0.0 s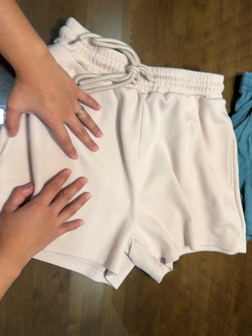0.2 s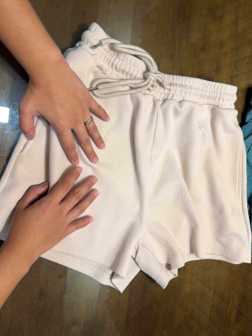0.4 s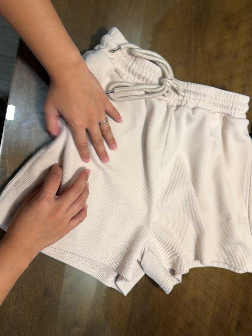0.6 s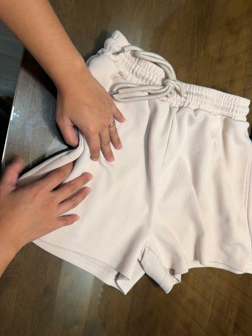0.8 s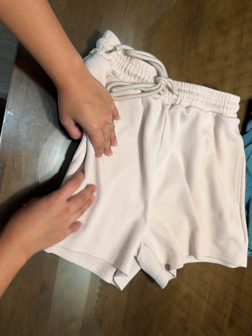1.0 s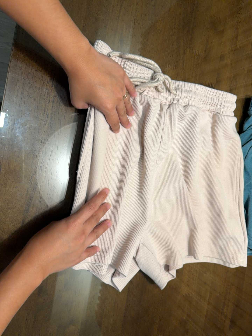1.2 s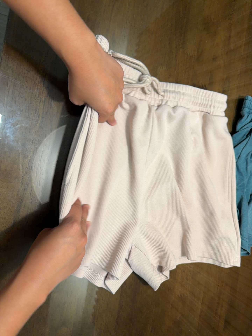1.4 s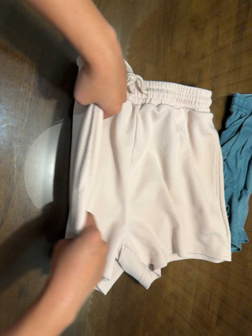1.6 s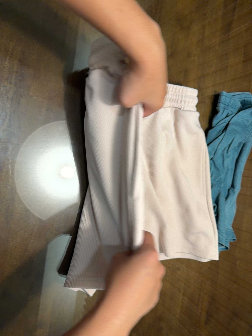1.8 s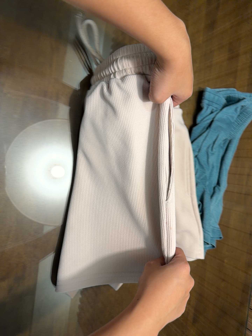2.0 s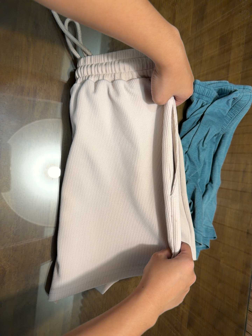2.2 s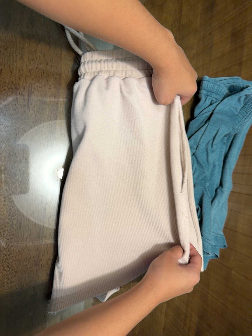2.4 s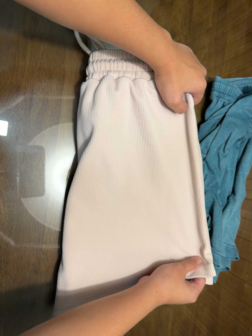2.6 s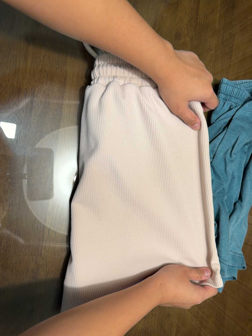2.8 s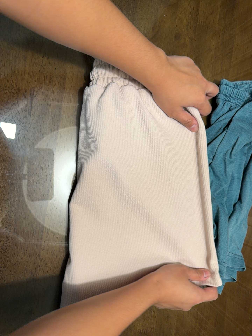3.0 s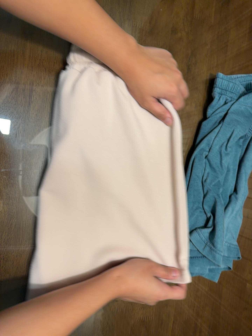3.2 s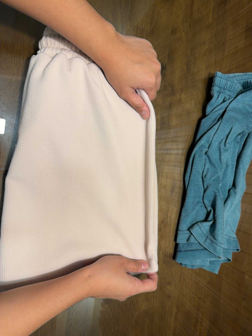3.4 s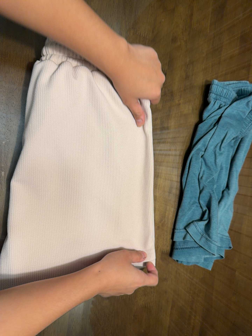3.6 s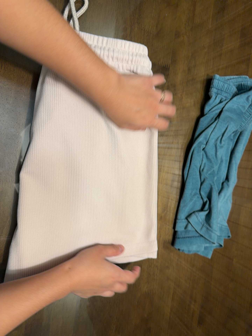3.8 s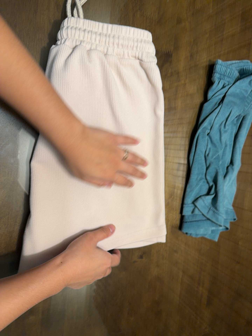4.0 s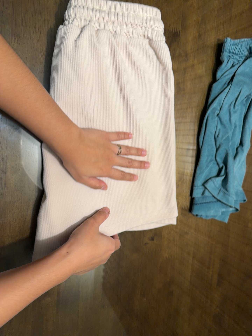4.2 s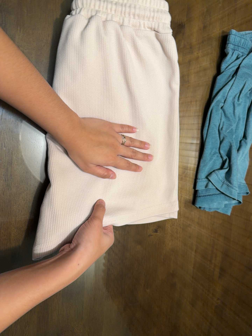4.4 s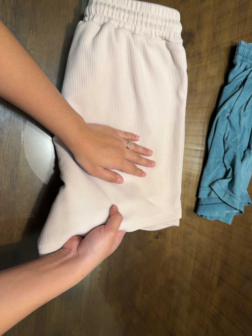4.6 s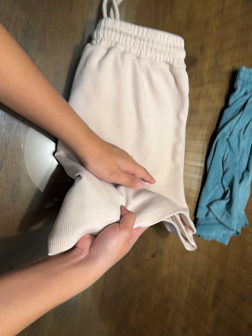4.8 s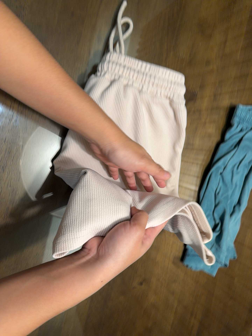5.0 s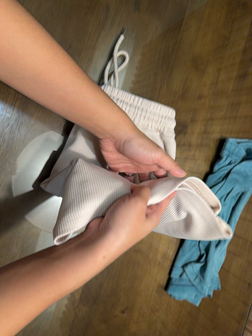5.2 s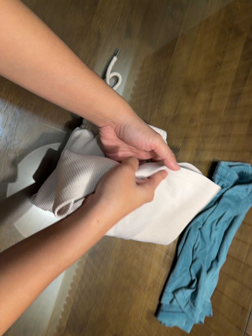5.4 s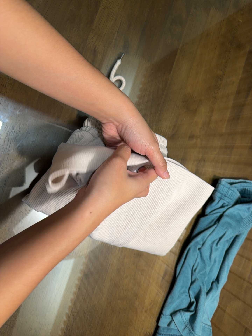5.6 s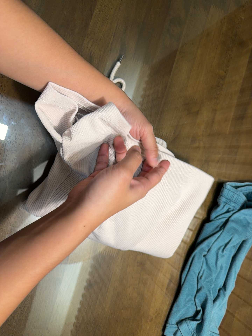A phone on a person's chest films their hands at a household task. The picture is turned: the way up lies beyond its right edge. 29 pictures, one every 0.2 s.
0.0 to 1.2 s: The camera shifts only a little, or ends up much as it began.
1.2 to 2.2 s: The camera travels to its right and forward, about 14 cm, so close, fixed things drift to the left.
2.2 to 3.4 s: The camera shifts only a little, or ends up much as it began.
3.4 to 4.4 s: The camera travels to its left, about 7 cm, so close, fixed things drift to the right.
4.4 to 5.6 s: The camera travels toward the top of its view, about 16 cm, so close, fixed things drift downward. Its aim tips toward the top of its view by about 10 degrees, and the scene shifts downward. It rolls about its line of sight by about 10 degrees, and the scene rotates clockwise.
The film runs forward here.
